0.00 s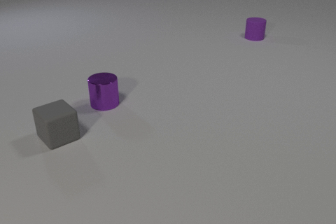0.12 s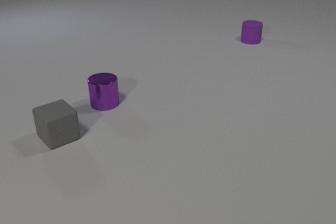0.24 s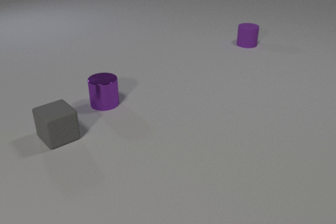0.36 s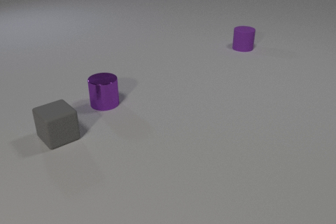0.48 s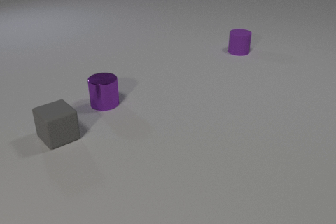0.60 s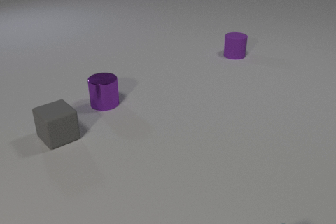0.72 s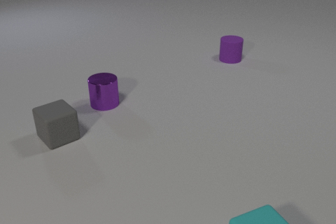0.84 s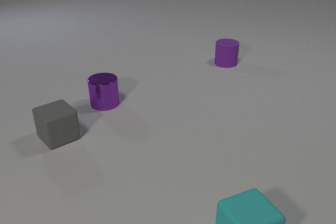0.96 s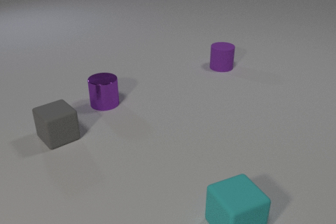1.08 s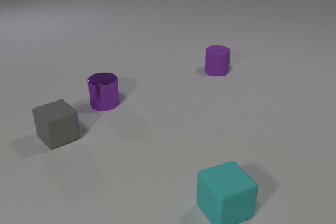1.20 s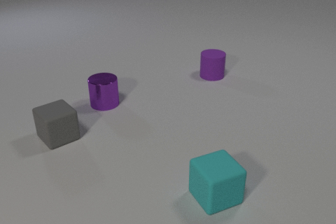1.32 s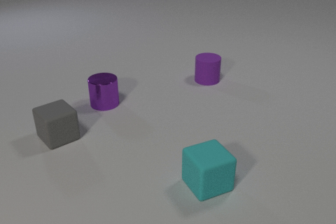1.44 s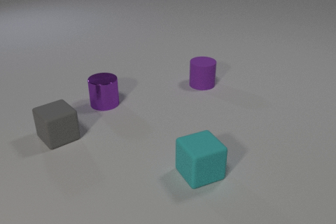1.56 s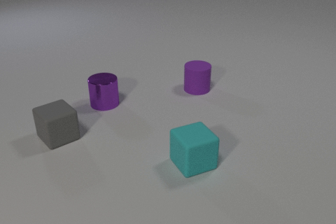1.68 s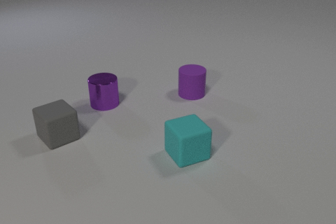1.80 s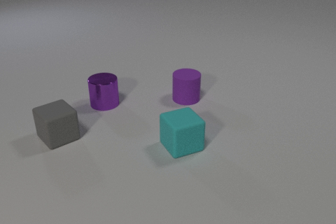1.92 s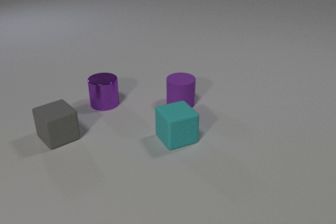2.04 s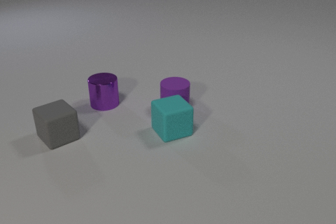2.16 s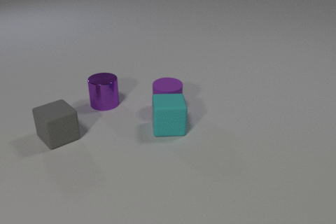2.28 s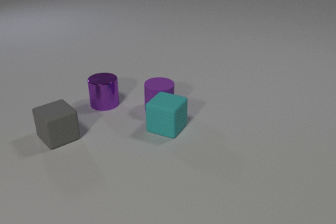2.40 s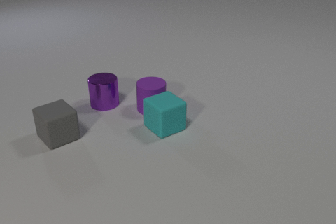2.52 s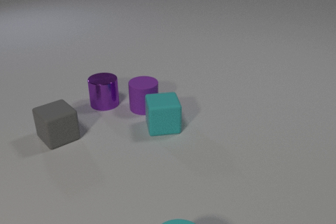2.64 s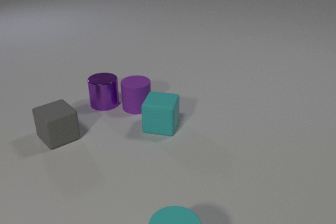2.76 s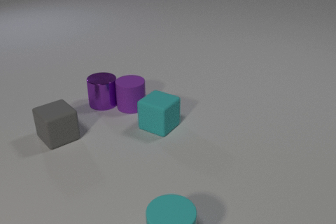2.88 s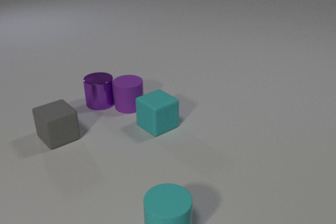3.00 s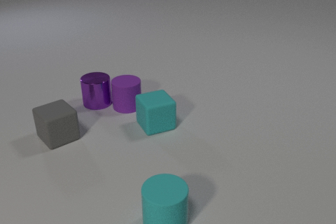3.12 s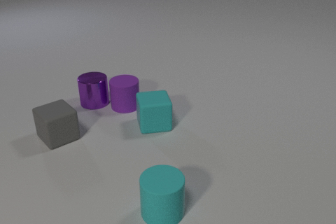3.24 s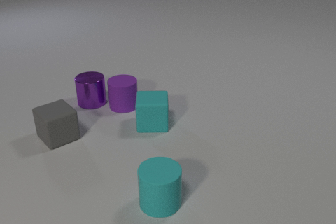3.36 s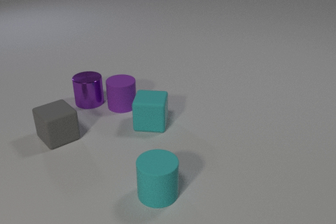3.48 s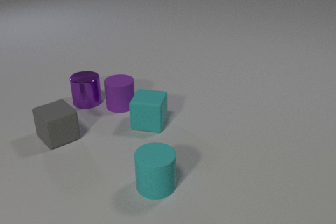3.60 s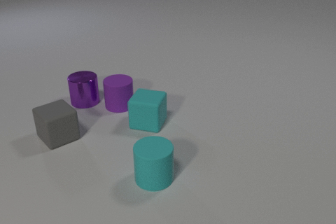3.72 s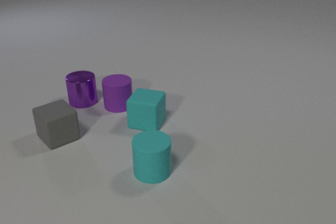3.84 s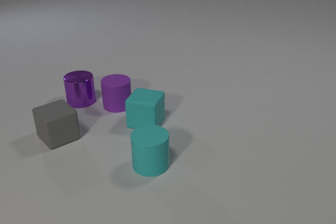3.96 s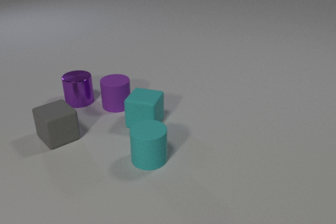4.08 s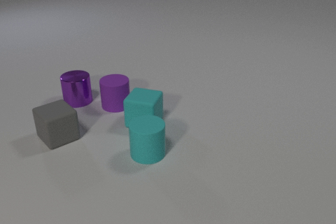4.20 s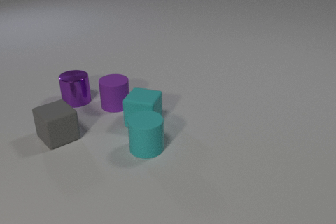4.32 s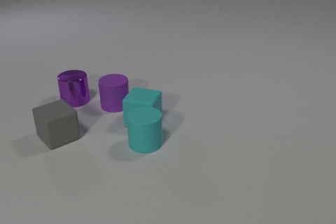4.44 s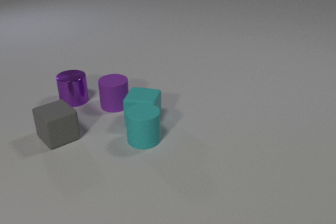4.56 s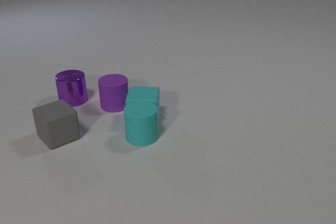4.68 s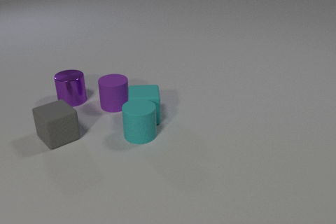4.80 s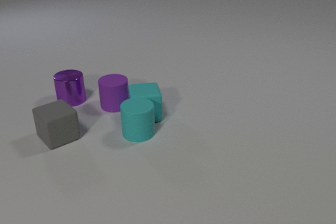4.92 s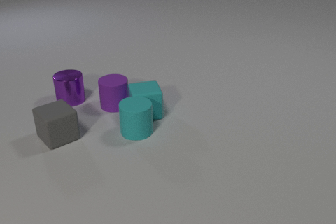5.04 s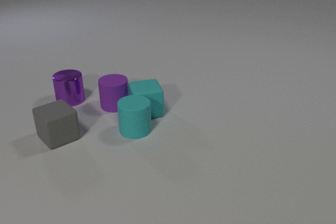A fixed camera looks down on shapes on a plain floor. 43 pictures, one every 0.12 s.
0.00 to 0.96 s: The cyan rubber cube comes in at the bottom edge, slides away from the camera and to the left. The purple rubber cylinder slides toward the camera.
0.96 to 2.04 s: The cyan rubber cube slides away from the camera and to the left. The purple rubber cylinder slides toward the camera and to the left.
2.04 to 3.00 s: The cyan rubber cube slides to the left and away from the camera, spins clockwise seen from above by about 180 degrees, its near face sliding to the left. The purple rubber cylinder slides to the left. The purple metal cylinder slides to the left. The cyan rubber cylinder comes in at the bottom edge, slides away from the camera. The cyan rubber cube and the purple rubber cylinder collide. The purple rubber cylinder and the purple metal cylinder collide.
3.00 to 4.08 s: The cyan rubber cube slides to the left, spins clockwise seen from above by about 45 degrees, its near face sliding to the left. The purple rubber cylinder slides to the left. The purple metal cylinder slides to the left and away from the camera. The cyan rubber cylinder slides away from the camera.
4.08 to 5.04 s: The cyan rubber cube slides away from the camera, spins counterclockwise seen from above by about 30 degrees, its near face sliding to the right. The purple metal cylinder slides to the left. The cyan rubber cylinder slides away from the camera. The cyan rubber cube and the cyan rubber cylinder collide.
How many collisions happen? 3.
Are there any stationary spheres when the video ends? no.
Are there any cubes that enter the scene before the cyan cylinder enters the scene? yes.
